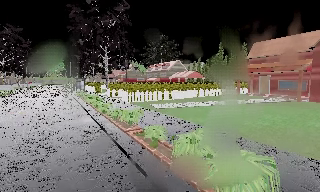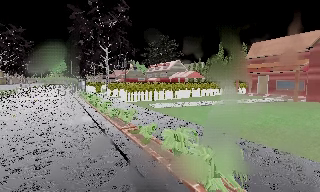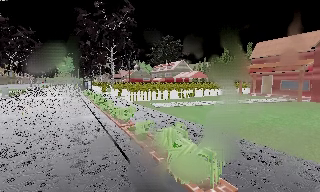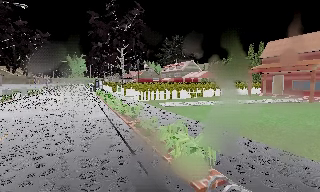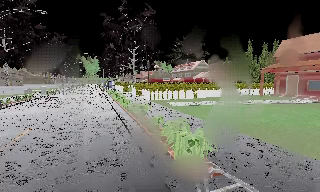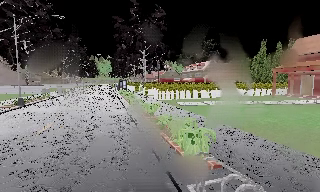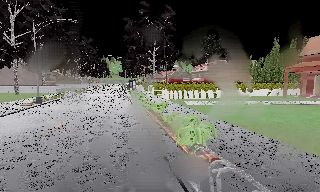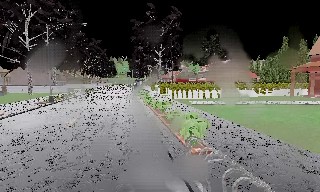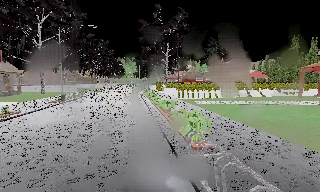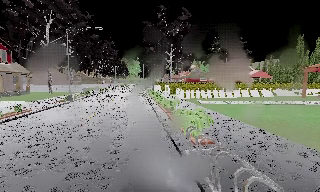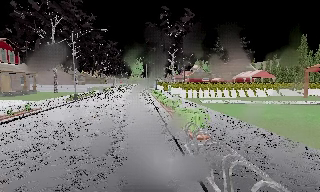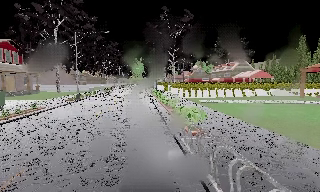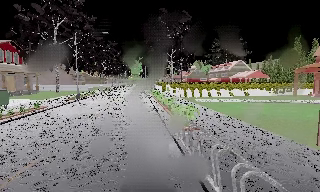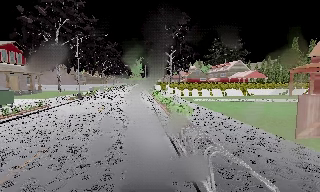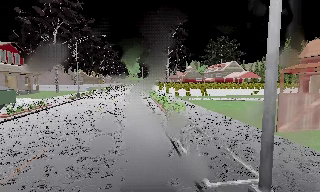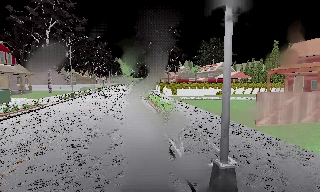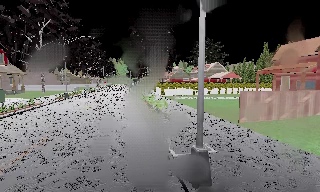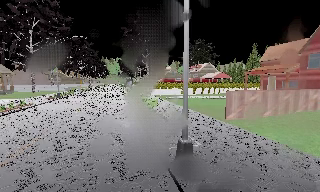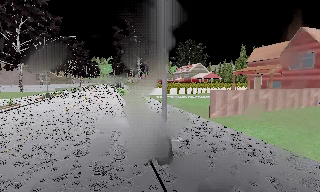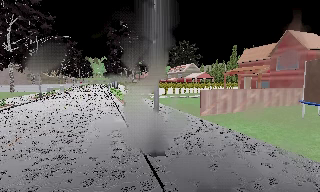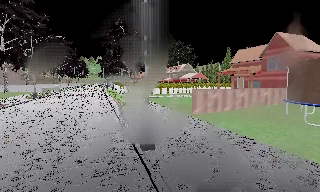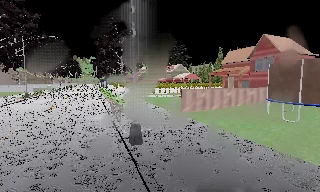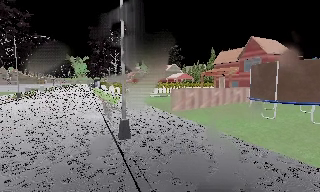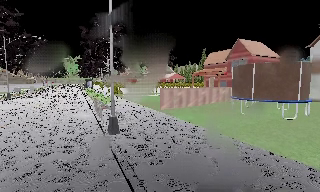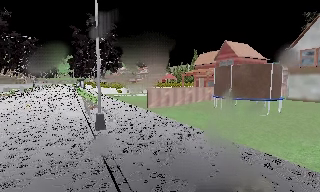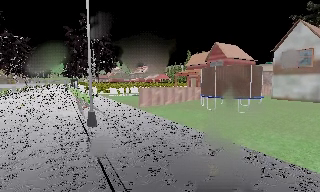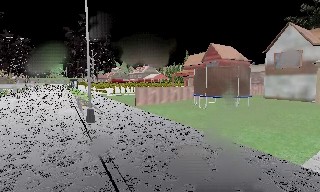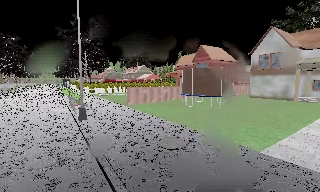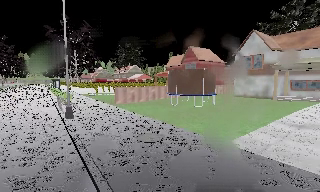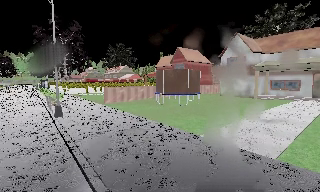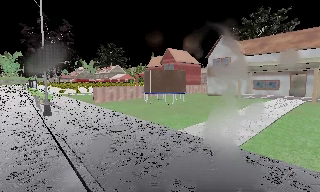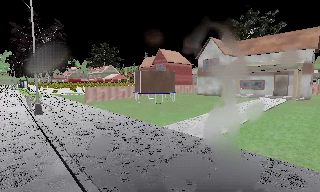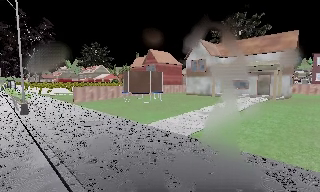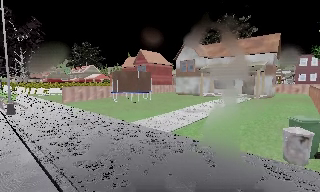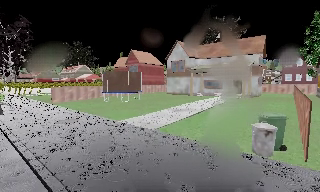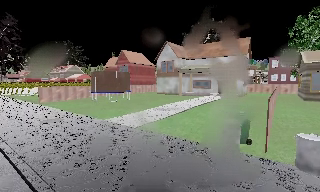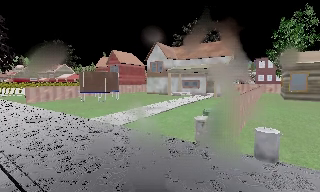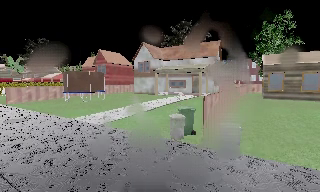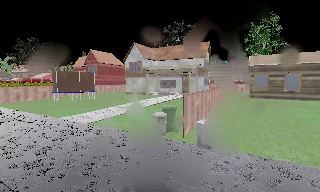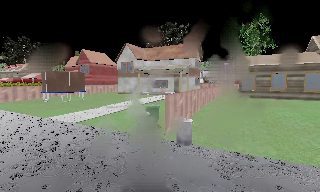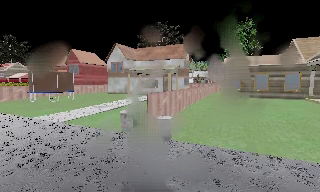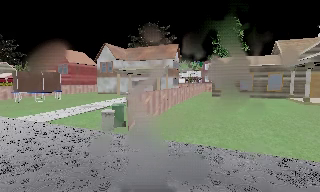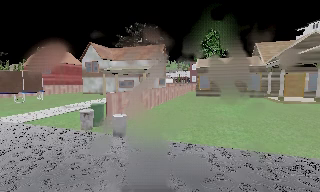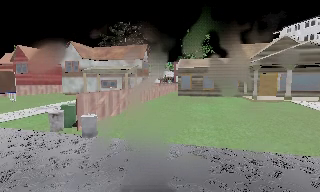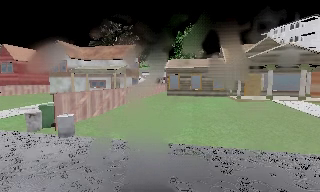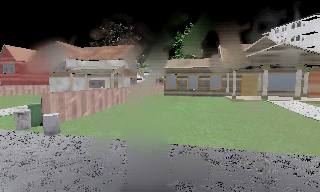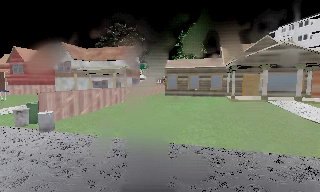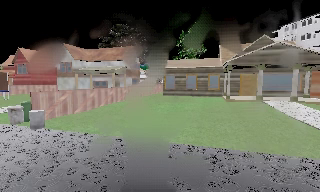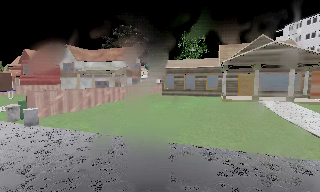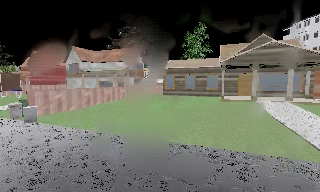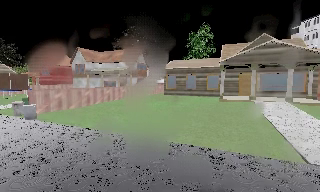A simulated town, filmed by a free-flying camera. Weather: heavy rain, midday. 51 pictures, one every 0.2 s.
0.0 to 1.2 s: The camera pans to its left, which is counterclockwise from overhead, by about 20 degrees. It travels backward and to its right, about 2.5 m, so what stands in front gets smaller.
1.2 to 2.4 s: The camera travels backward, about 3 m, so what stands in front gets smaller.
2.4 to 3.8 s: The camera swings to its right by about 10 degrees, and the scene slides to the left. It travels backward, about 4 m, so what stands in front gets smaller.
3.8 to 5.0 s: The camera pans to its right, which is clockwise from overhead, by about 10 degrees. It travels backward and to its right, about 3.5 m, so what stands in front gets smaller. It gains speed.
5.0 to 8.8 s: The camera pans to its right, which is clockwise from overhead, by about 45 degrees. It travels to its right and backward, about 12 m, so close, fixed things drift to the left.
8.8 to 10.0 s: The camera pans to its left, which is counterclockwise from overhead, by about 15 degrees. It travels to its right, about 5 m.
The film runs backward here.
